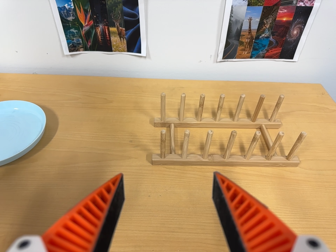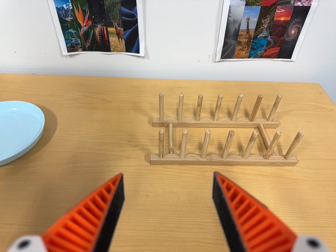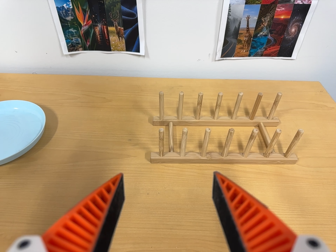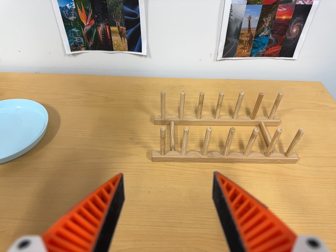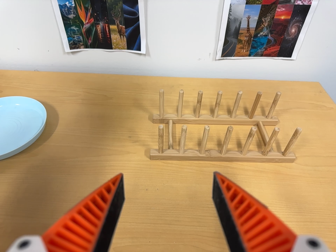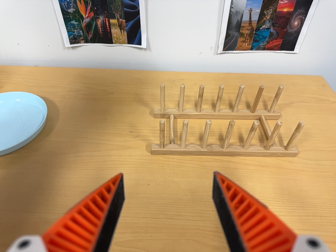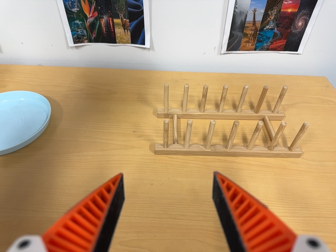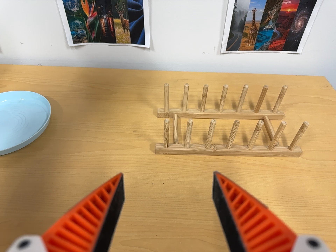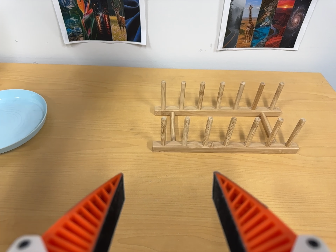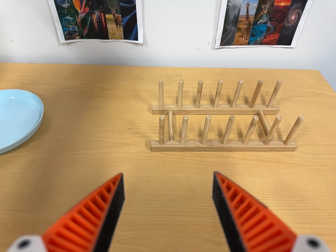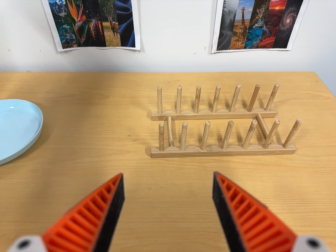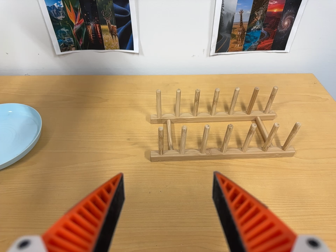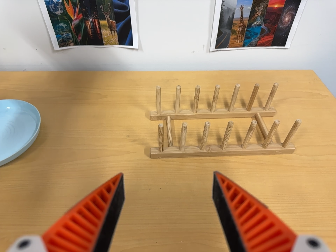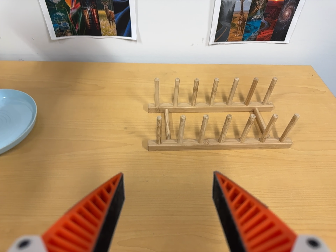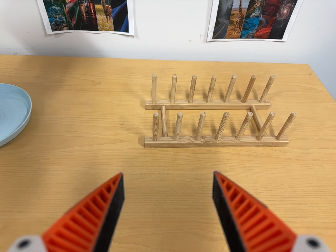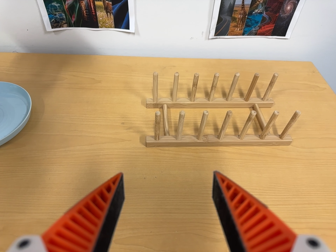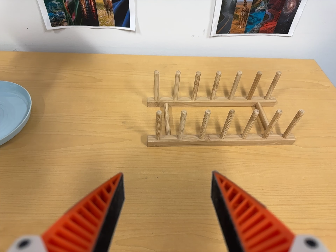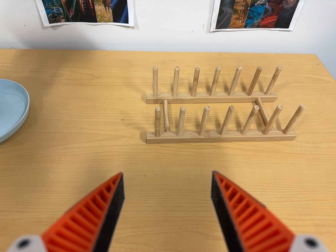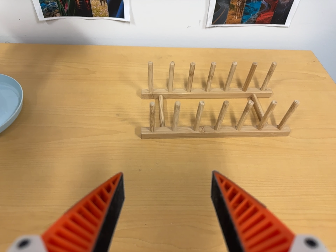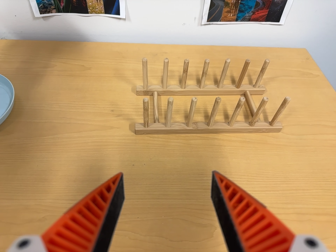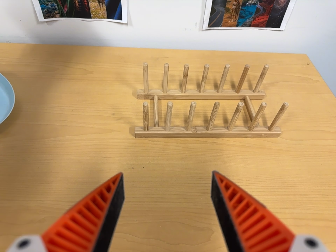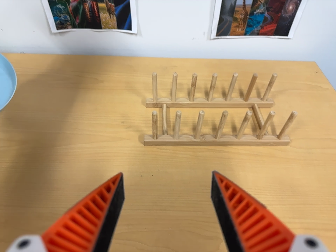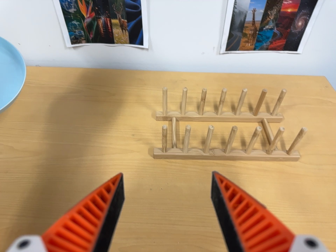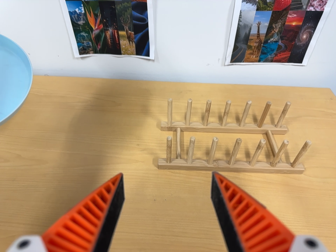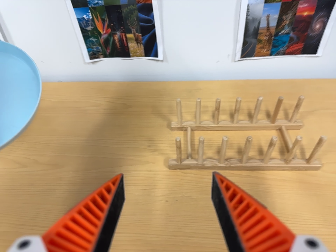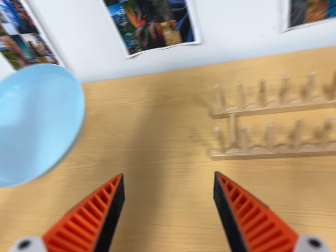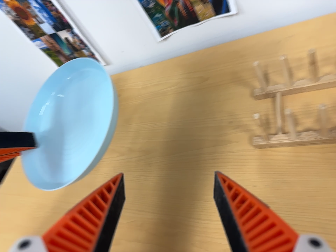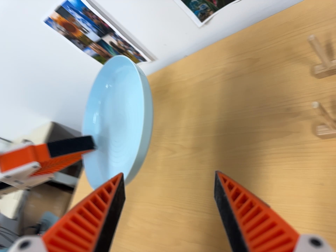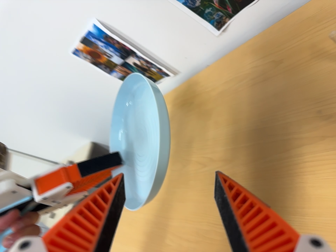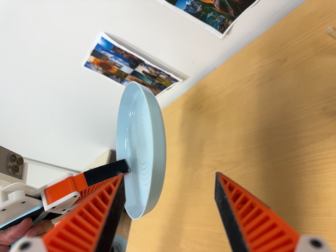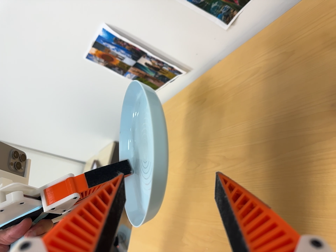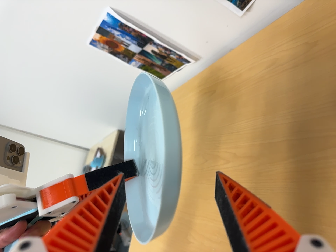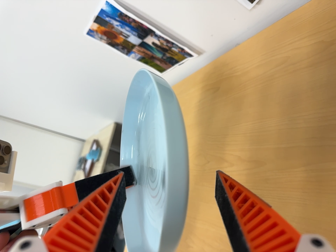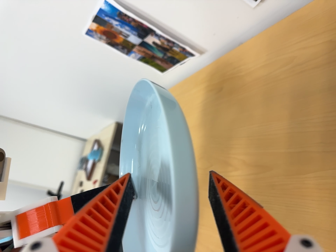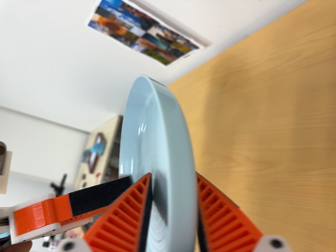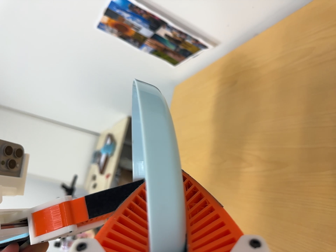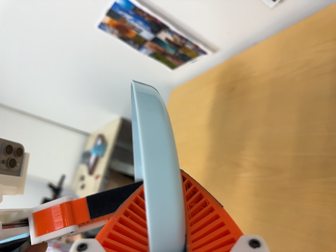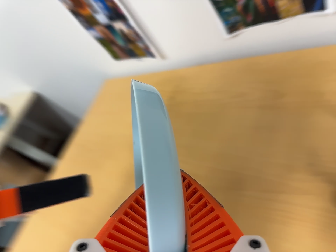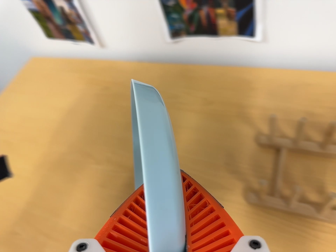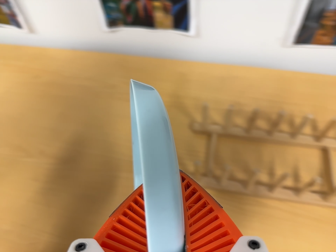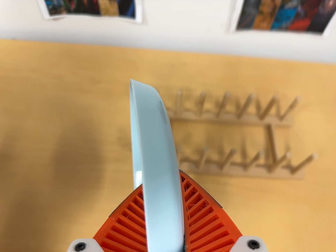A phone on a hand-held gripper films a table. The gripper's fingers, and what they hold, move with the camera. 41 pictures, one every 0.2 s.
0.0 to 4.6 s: The camera shifts only a little, or ends up much as it began.
4.6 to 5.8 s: The camera swings to its left by about 55 degrees, and the scene slides to the right. It travels to its right and toward the top of its view, about 20 cm. Its aim tips toward the bottom of its view by about 10 degrees. It rolls about its line of sight by about 30 degrees, and the scene rotates counterclockwise.
5.8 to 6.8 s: The camera travels forward and toward the top of its view, about 10 cm, so what stands in front looms larger. Its aim tips toward the bottom of its view by about 10 degrees.
6.8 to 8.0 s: The scene slides to the left, as the camera pans about 65 degrees to its right. It travels to its left, backward and toward the bottom of its view, about 12 cm. It rolls about its line of sight by about 20 degrees, and the scene rotates clockwise.
The film runs forward here.
